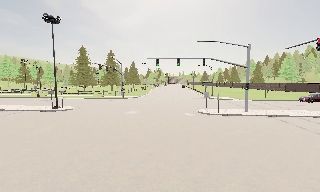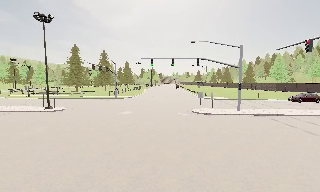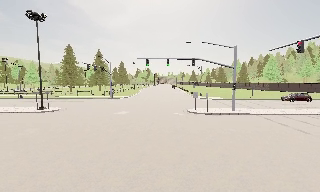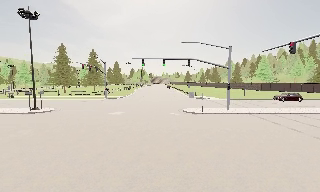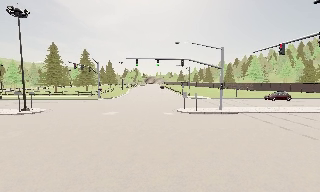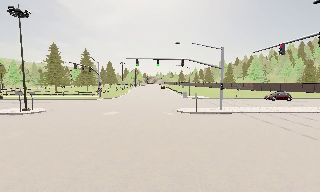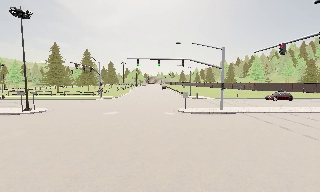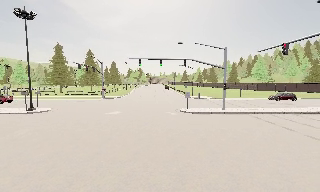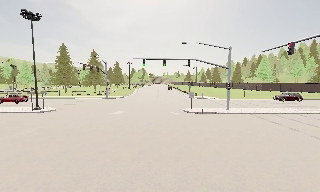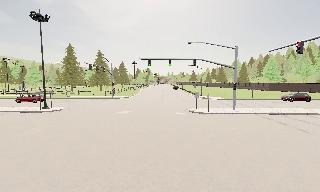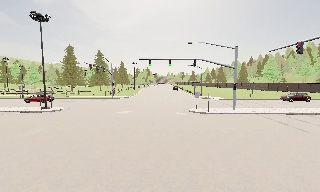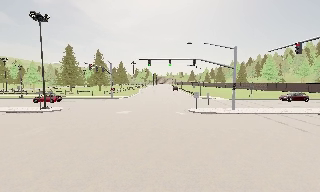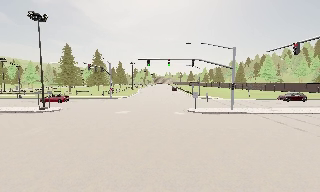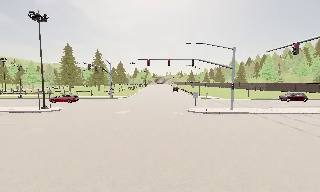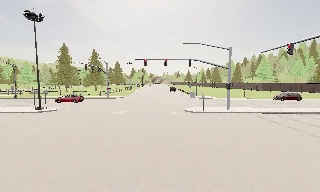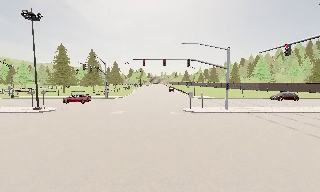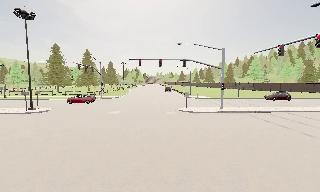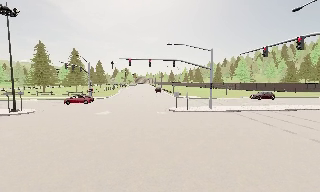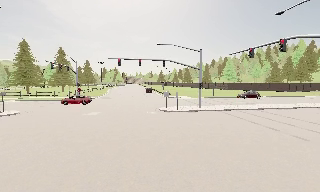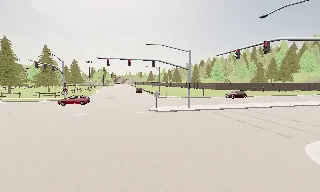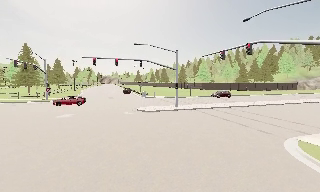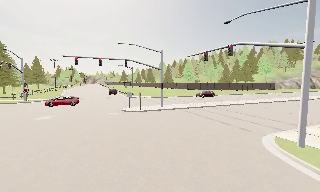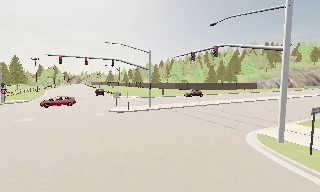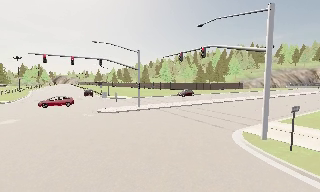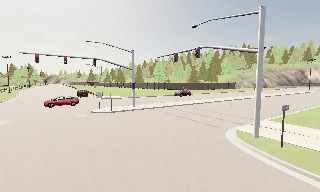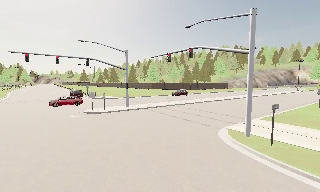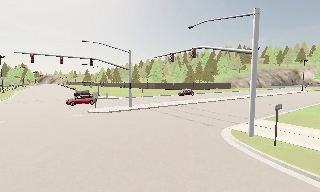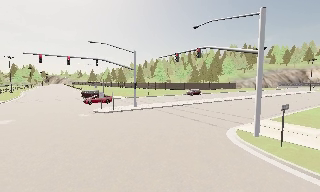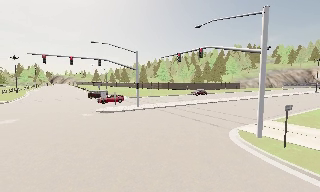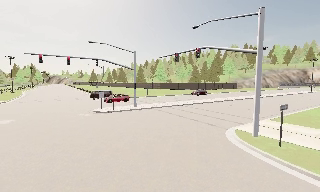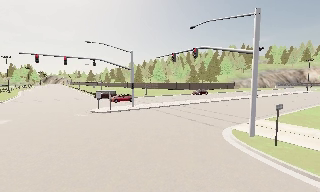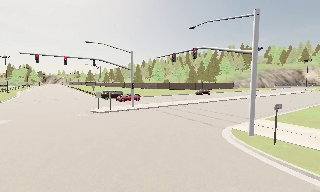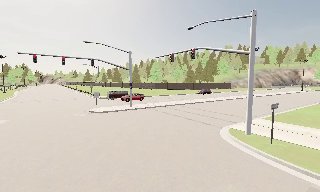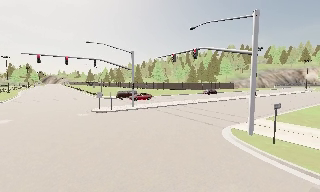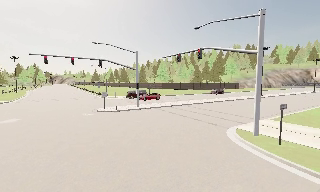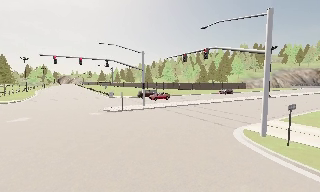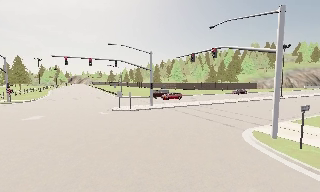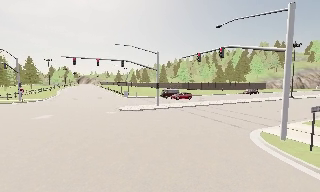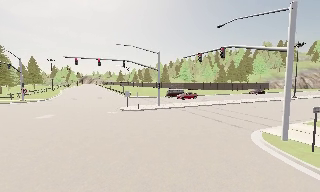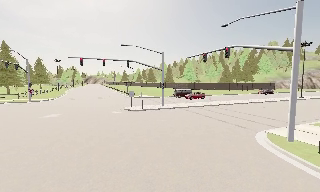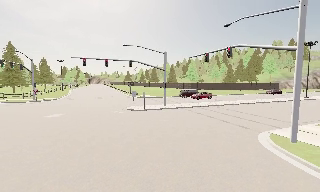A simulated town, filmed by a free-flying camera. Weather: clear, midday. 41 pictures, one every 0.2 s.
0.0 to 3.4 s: The camera pans to its right, which is clockwise from overhead, by about 10 degrees. It travels backward and to its left, about 1 m, so what stands in front gets smaller.
3.4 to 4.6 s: The scene slides to the left, as the camera pans about 25 degrees to its right.
4.6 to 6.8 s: The camera travels backward, about 0.5 m, so what stands in front gets smaller.
6.8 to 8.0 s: The camera pans to its left, which is counterclockwise from overhead, by about 10 degrees.
The film runs backward here.
